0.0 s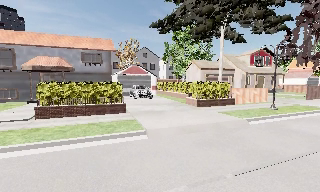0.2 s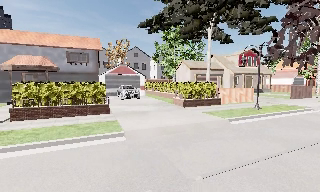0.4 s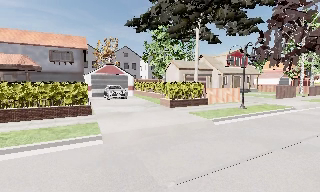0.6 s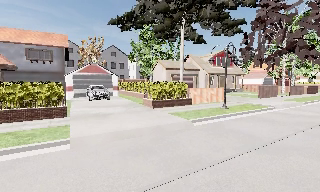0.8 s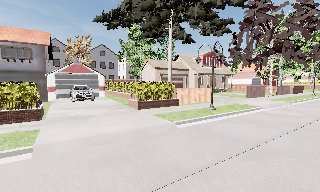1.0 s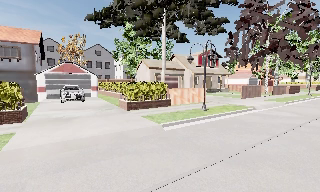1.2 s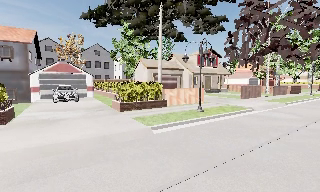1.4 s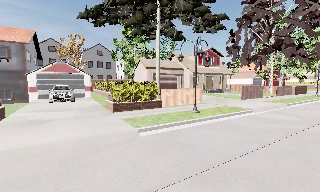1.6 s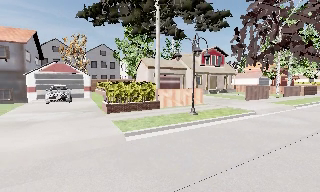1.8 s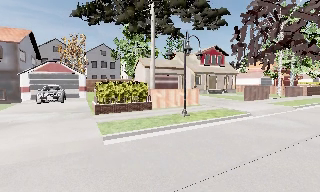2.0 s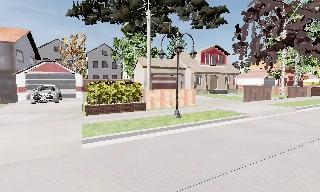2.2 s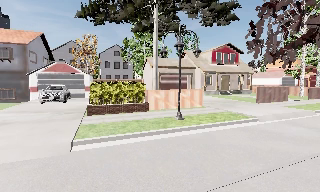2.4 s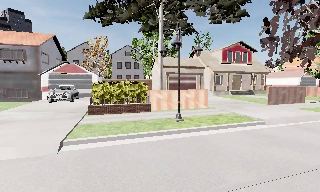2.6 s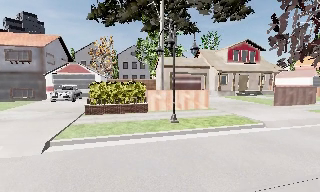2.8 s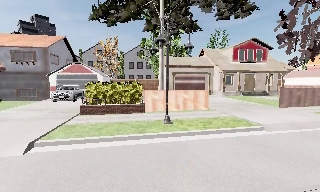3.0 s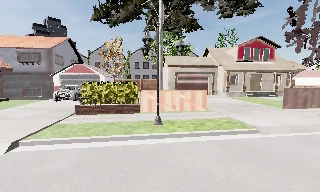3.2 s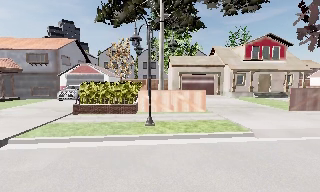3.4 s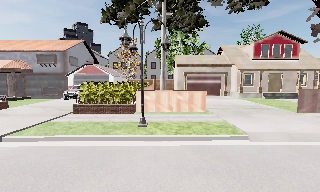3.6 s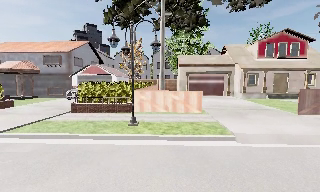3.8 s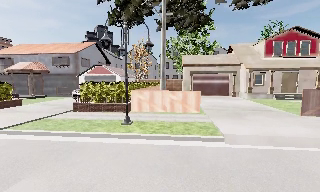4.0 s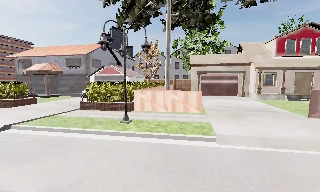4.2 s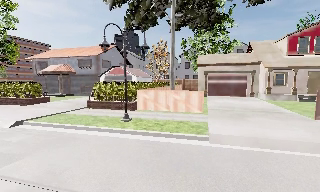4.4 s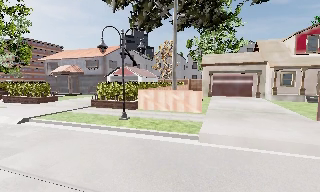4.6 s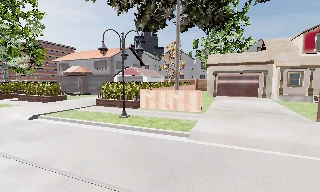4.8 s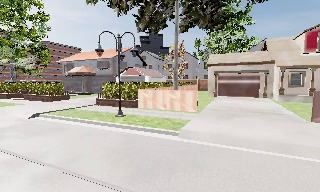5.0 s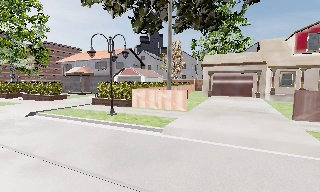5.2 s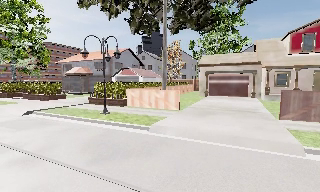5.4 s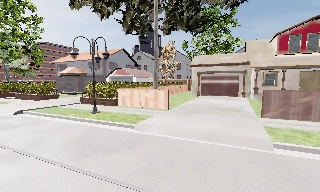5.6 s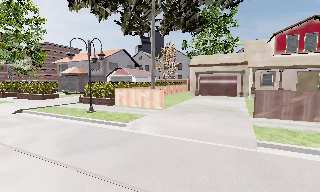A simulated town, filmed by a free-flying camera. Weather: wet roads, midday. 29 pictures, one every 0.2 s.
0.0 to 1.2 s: The scene slides to the left, as the camera pans about 10 degrees to its right. It travels to its right and forward, about 3.5 m, so close, fixed things drift to the left.
1.2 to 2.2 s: The camera pans to its left, which is counterclockwise from overhead, by about 10 degrees. It travels to its right and forward, about 4 m.
2.2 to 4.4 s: The camera pans to its left, which is counterclockwise from overhead, by about 40 degrees. It travels to its right, about 8 m.
4.4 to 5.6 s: The camera travels to its right and backward, about 4 m, so close, fixed things drift to the left.
The film runs backward here.
